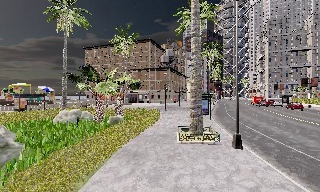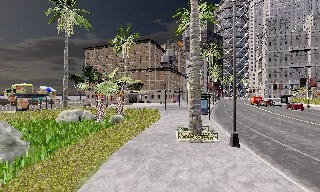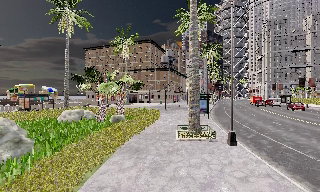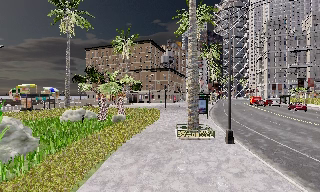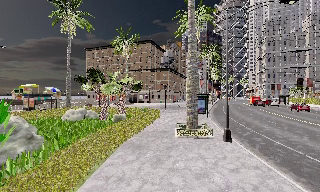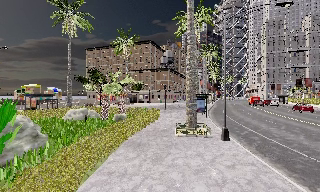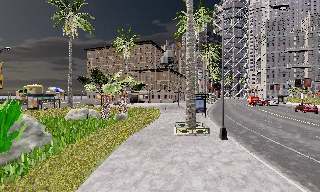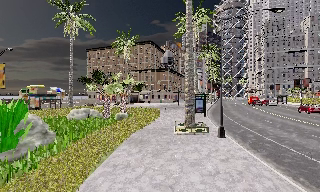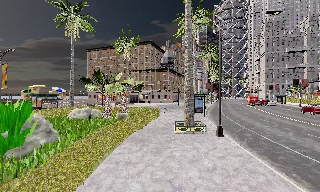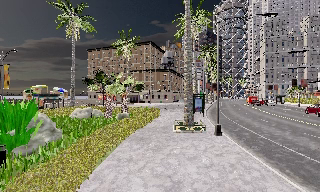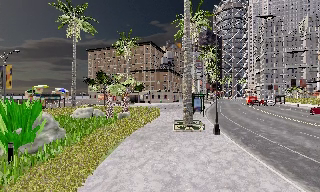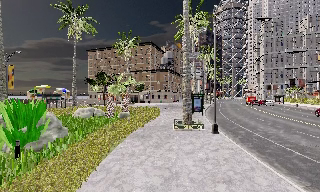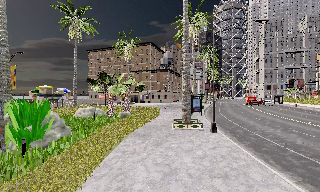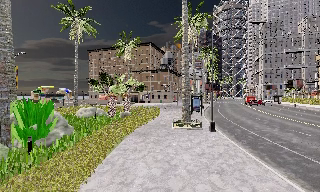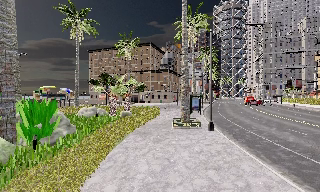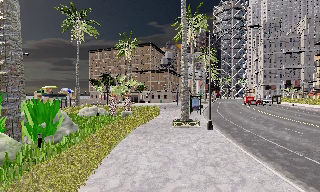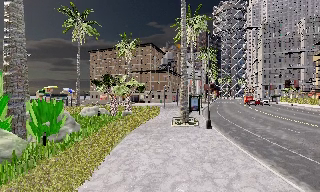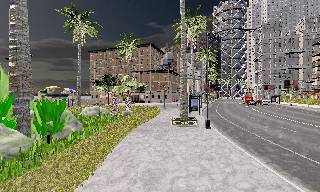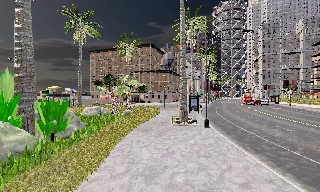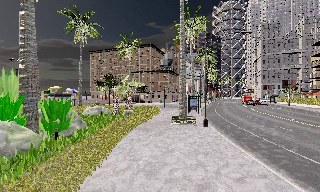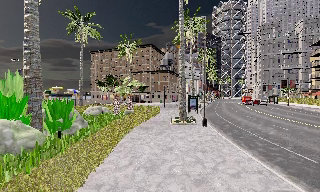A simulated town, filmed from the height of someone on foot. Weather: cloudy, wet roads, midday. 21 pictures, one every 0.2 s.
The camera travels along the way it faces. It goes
backward.
0.0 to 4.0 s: The camera travels backward, about 6 m, so what stands in front gets smaller.
The film runs backward here.
